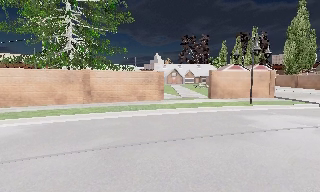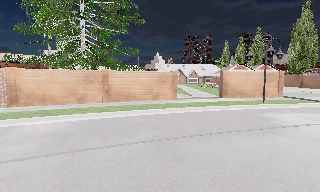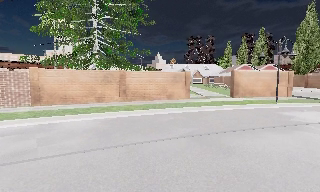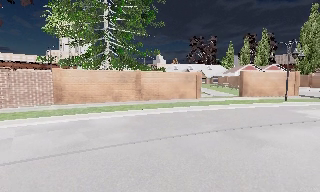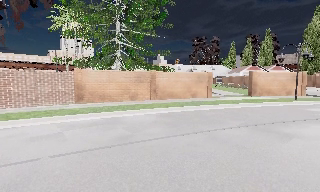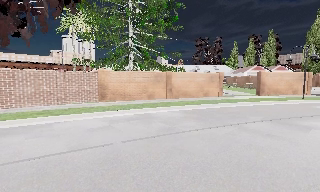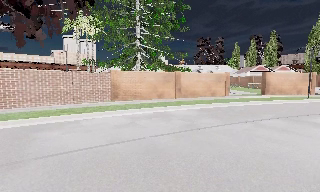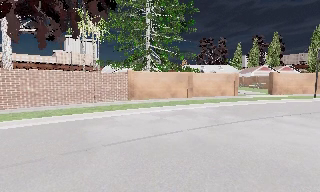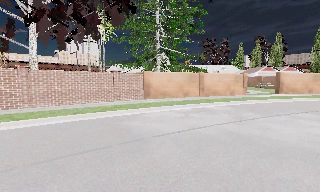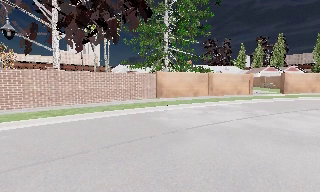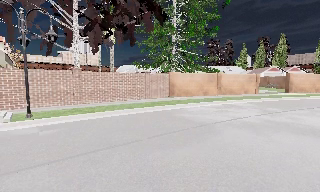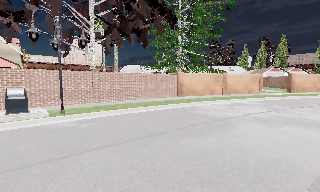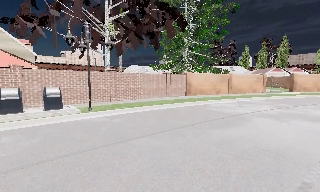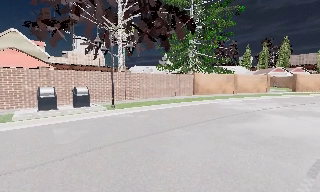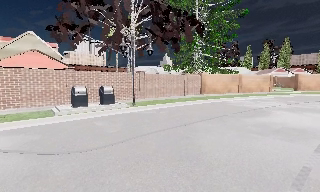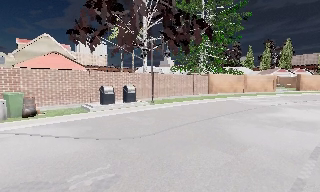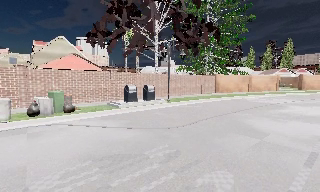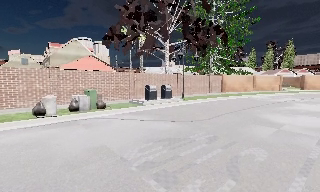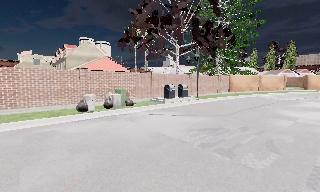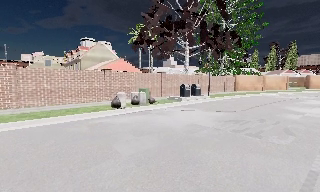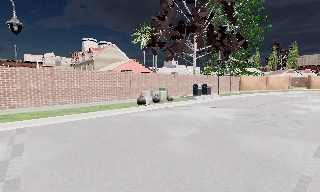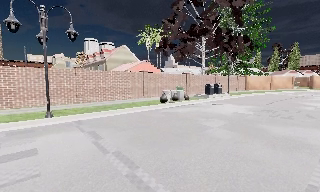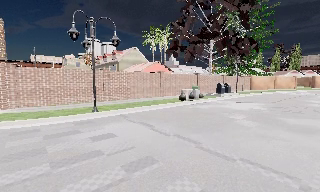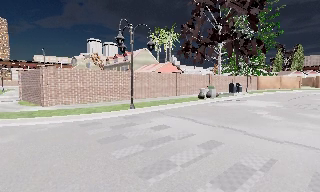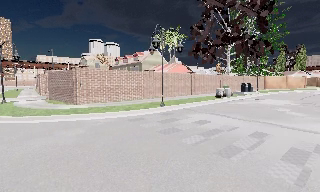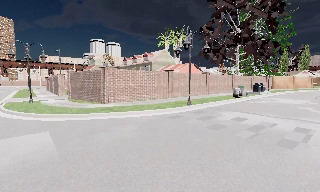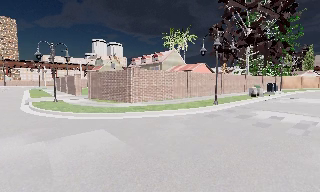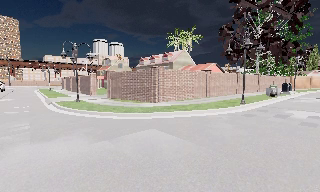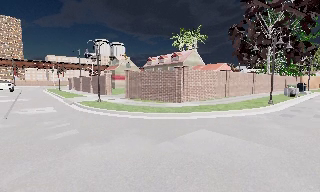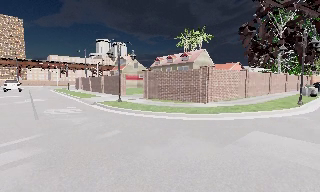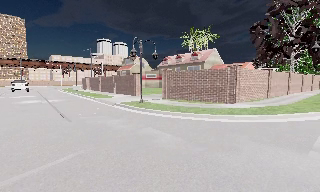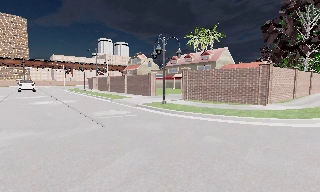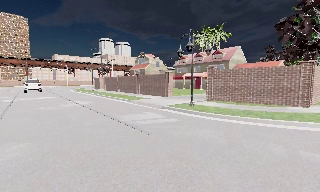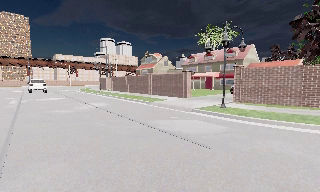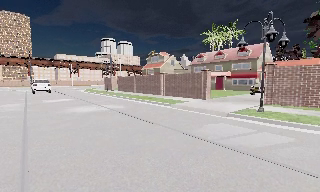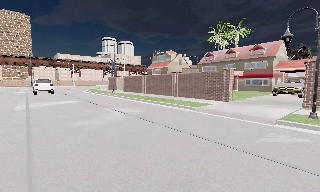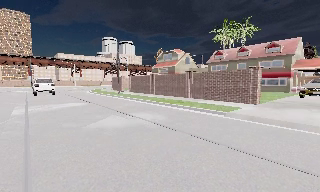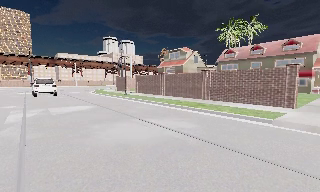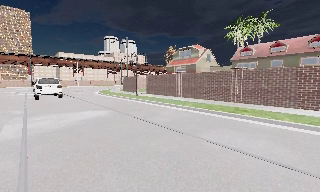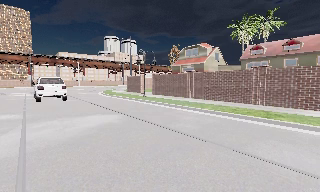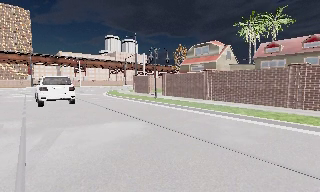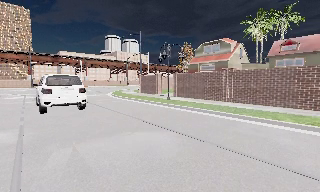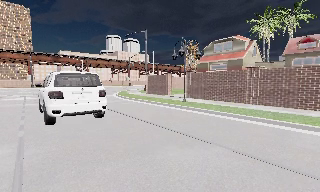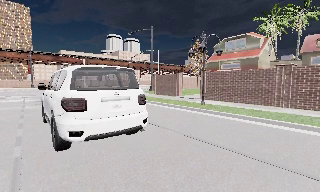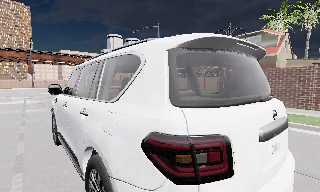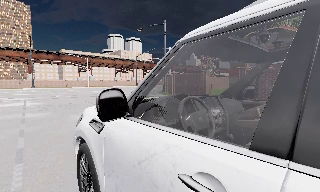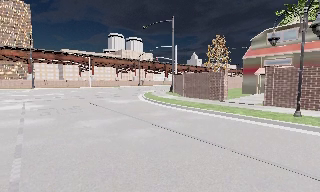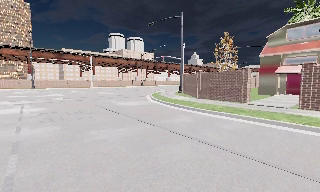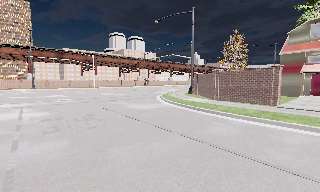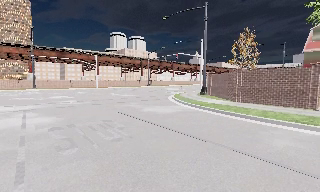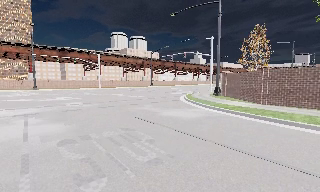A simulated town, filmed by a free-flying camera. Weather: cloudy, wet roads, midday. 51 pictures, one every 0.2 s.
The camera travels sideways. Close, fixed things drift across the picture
to the right.
0.0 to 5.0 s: The camera travels to its left and backward, about 35 m, so close, fixed things drift to the right.
5.0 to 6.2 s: The camera travels to its left, about 10 m, so close, fixed things drift to the right.
6.2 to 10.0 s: The camera travels forward and to its left, about 35 m, so what stands in front looms larger.
The film runs backward here.
